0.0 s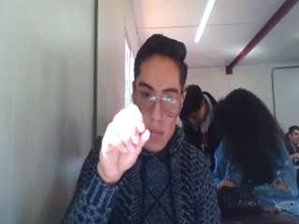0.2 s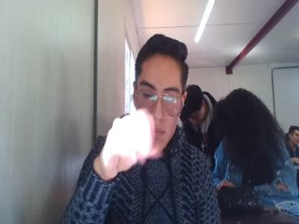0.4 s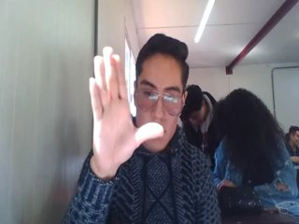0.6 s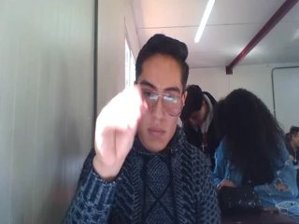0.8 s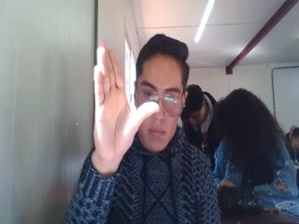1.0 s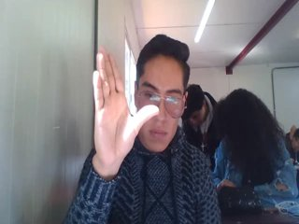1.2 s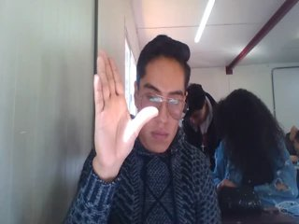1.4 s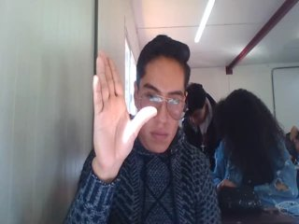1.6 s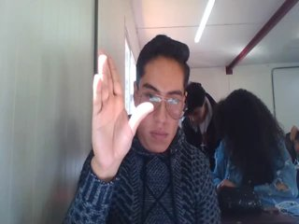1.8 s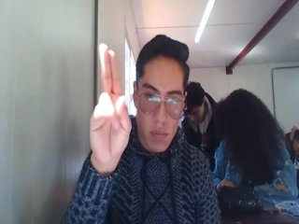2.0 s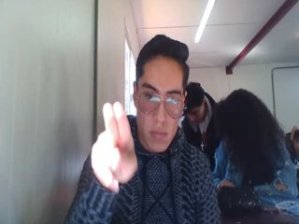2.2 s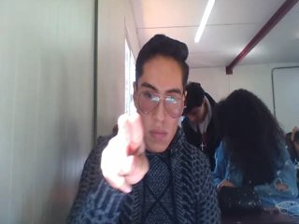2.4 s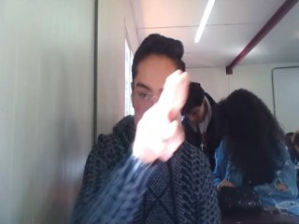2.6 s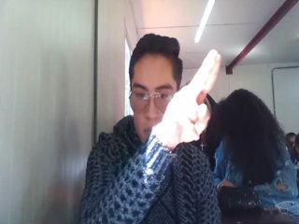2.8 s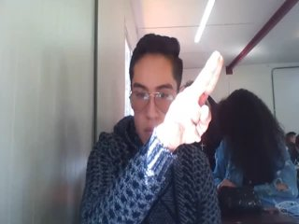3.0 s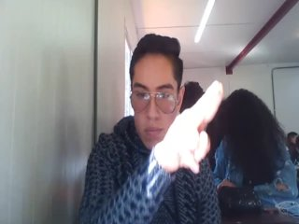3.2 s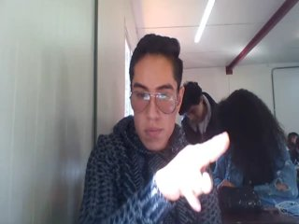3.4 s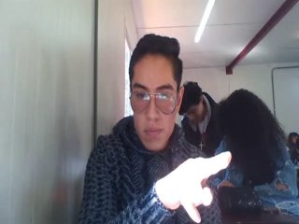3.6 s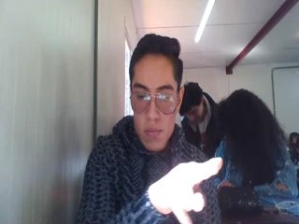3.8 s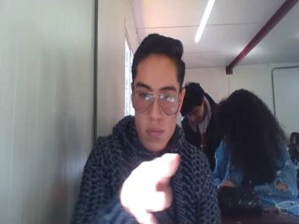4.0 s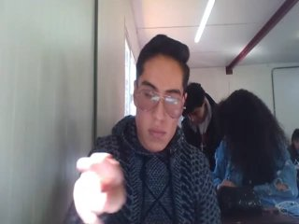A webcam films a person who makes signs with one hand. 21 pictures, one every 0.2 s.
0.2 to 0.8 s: Open twice.
0.9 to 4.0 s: Pointing with two fingers.
